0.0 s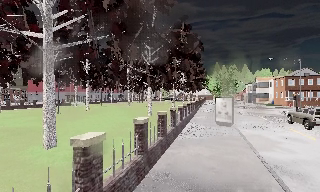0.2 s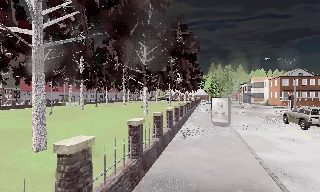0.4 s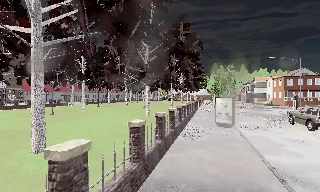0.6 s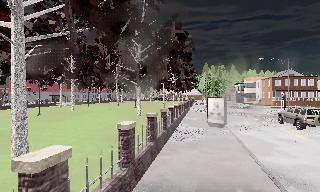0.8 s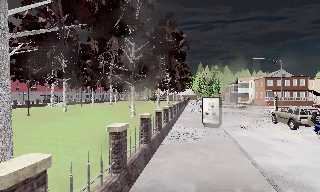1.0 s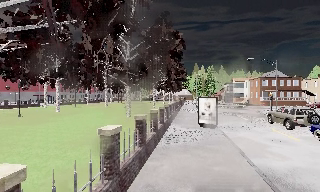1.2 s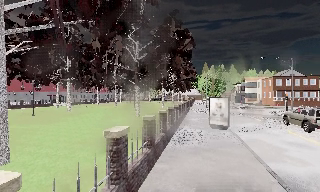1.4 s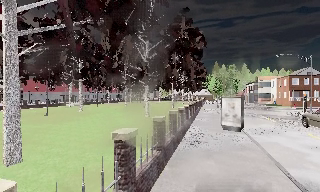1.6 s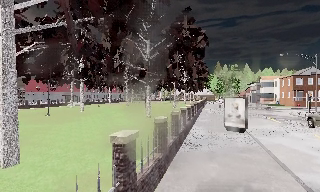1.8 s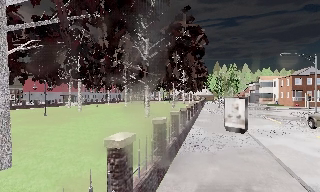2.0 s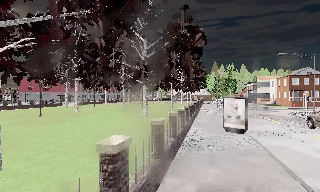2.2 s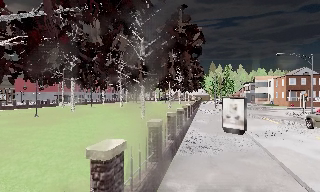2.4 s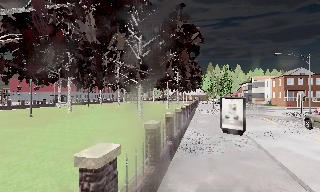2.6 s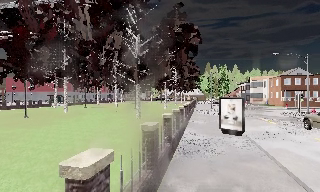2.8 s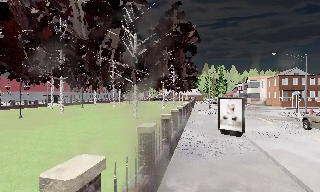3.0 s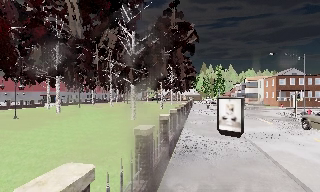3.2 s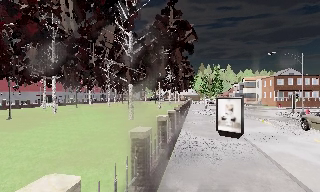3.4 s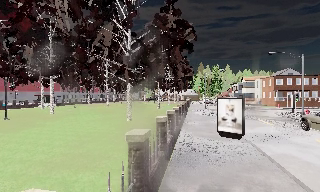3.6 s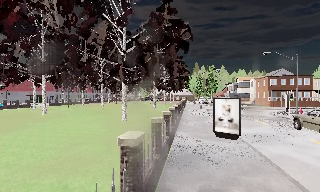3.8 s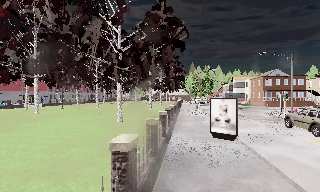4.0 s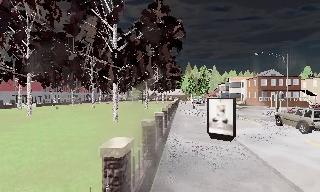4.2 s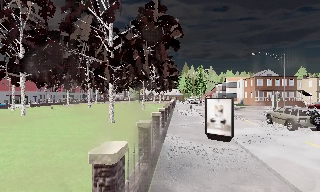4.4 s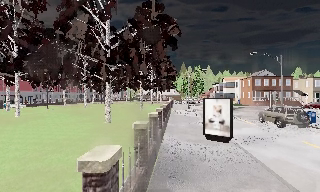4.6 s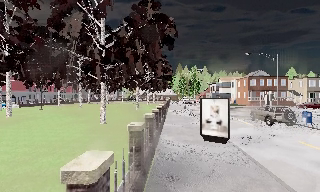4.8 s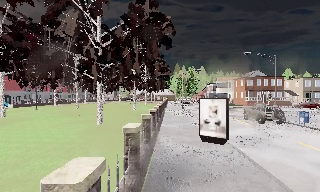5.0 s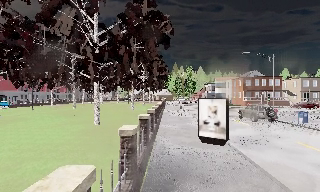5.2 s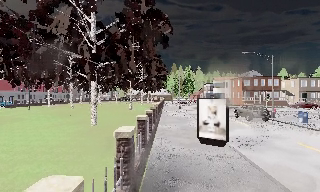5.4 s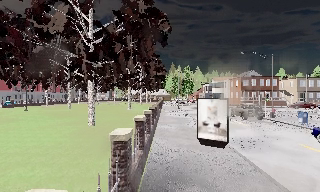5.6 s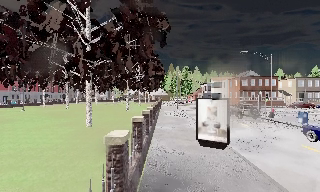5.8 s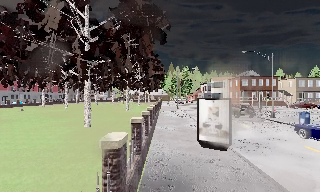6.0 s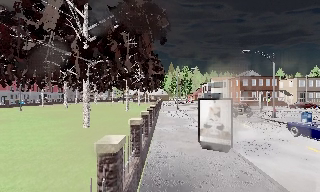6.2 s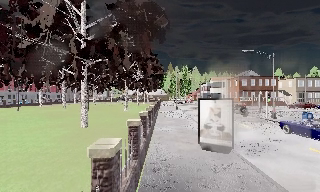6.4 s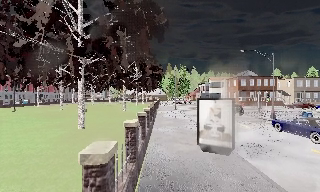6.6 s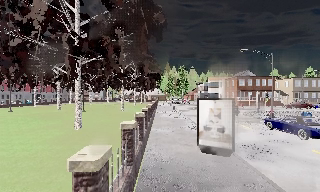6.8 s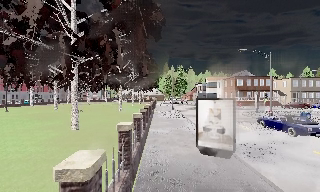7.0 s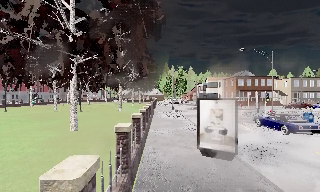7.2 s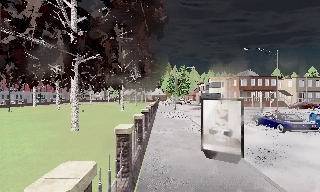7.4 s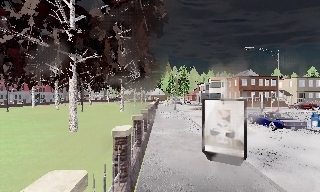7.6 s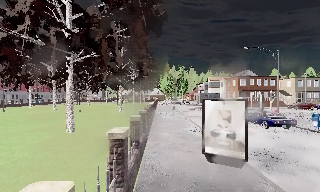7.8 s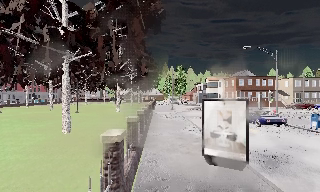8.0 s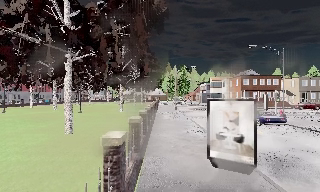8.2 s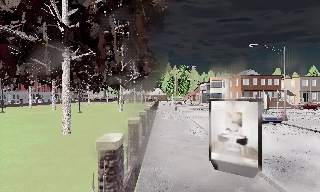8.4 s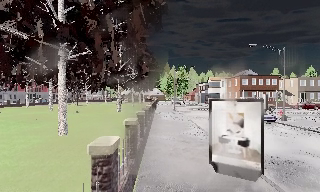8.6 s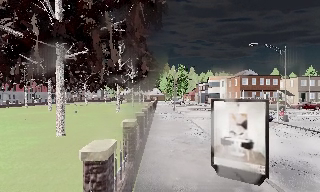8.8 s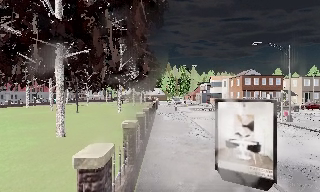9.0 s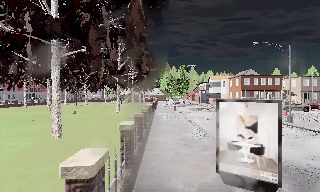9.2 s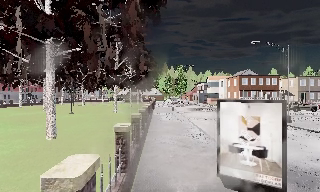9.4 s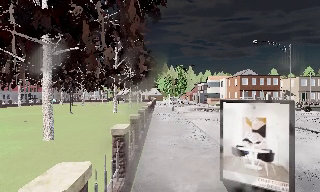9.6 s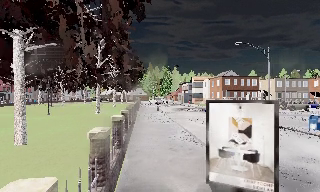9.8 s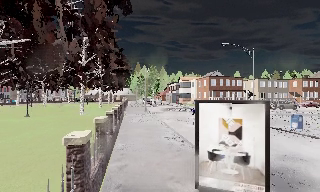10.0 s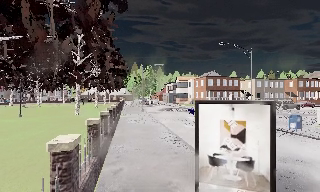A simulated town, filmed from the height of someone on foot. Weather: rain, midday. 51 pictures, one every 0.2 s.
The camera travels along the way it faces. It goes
forward.
0.0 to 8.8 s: The camera pans to its right, which is clockwise from overhead, by about 15 degrees. It travels forward, about 10 m, so what stands in front looms larger.
8.8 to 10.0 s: The camera swings to its right by about 10 degrees, and the scene slides to the left. It travels forward, about 1.5 m, so what stands in front looms larger.
The film runs forward here.
